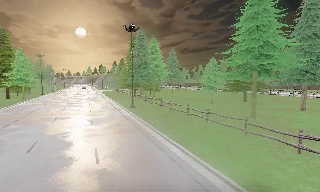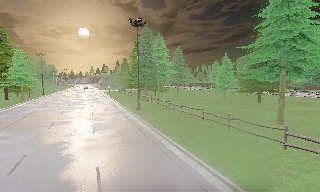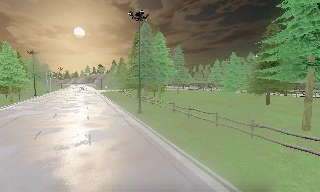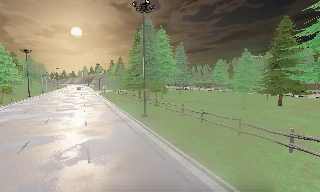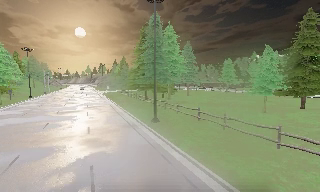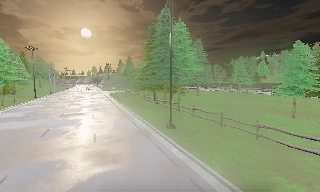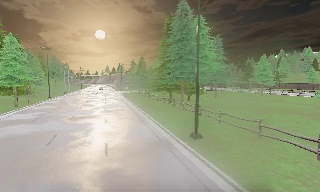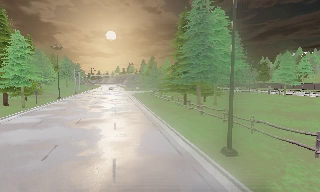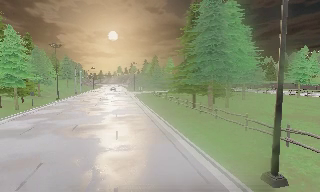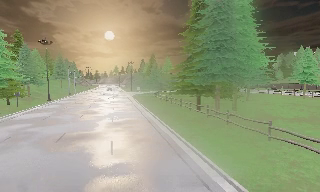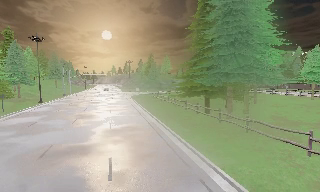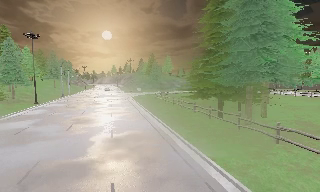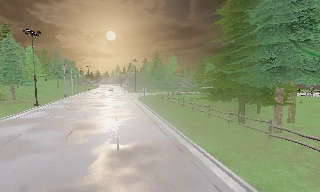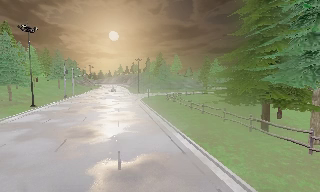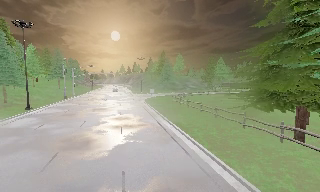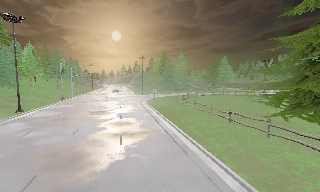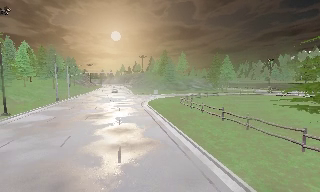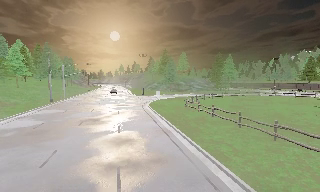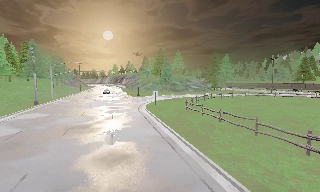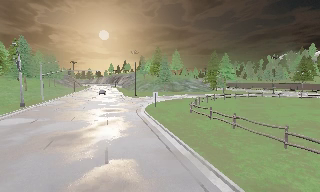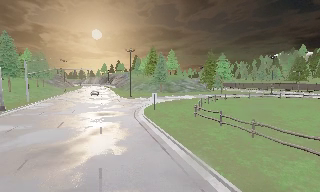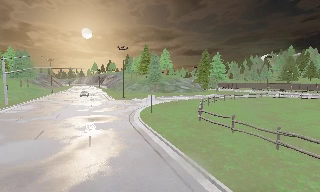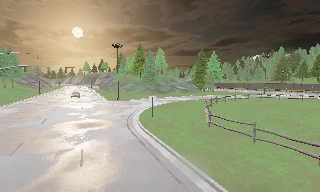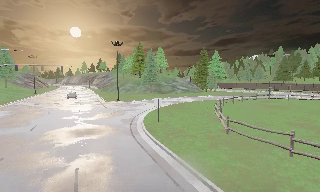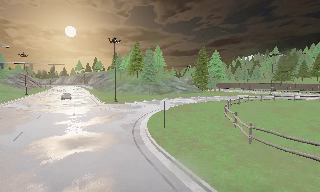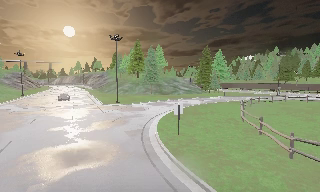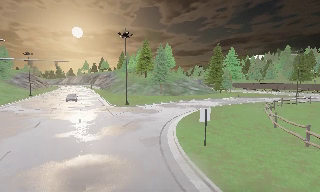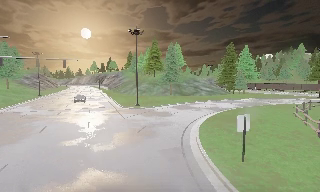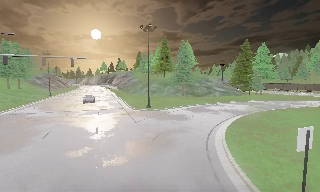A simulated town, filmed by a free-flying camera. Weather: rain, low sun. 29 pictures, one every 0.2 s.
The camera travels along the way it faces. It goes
forward.
0.0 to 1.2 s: The camera travels forward and to its left, about 14 m, so what stands in front looms larger.
1.2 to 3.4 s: The camera travels forward, about 25 m, so what stands in front looms larger.
3.4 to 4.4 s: The camera pans to its right, which is clockwise from overhead, by about 10 degrees. It travels forward, about 12 m, so what stands in front looms larger.
4.4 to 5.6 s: The camera travels forward and to its left, about 13 m, so what stands in front looms larger.
The film runs backward here.
